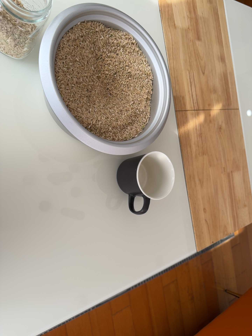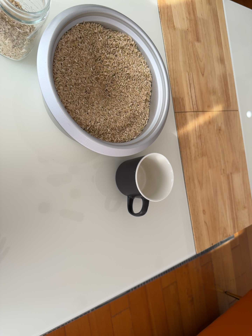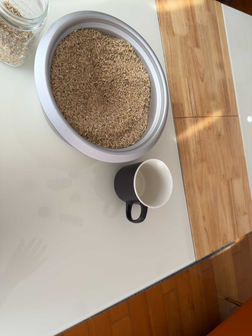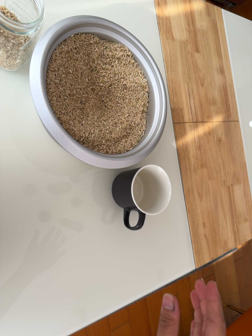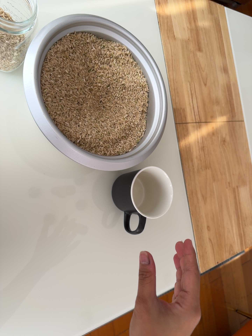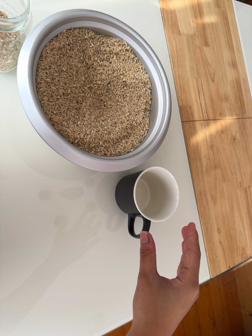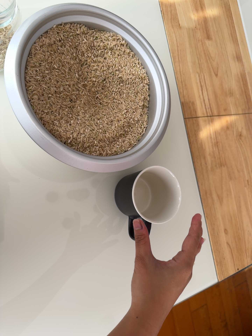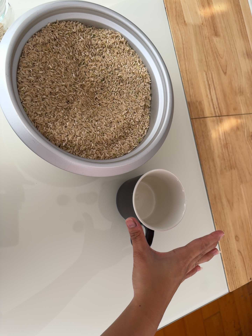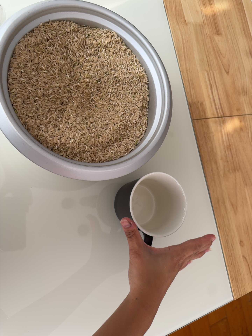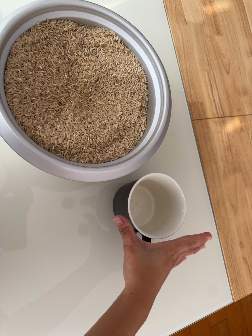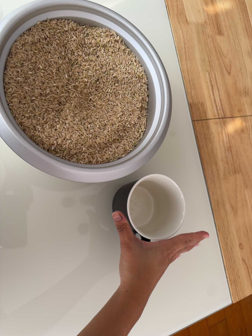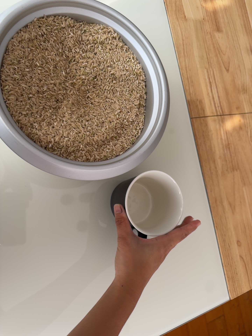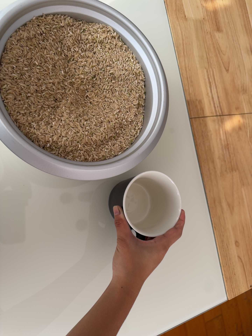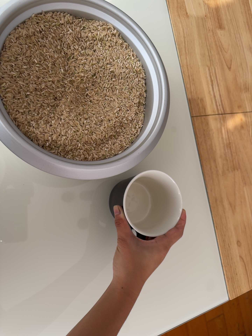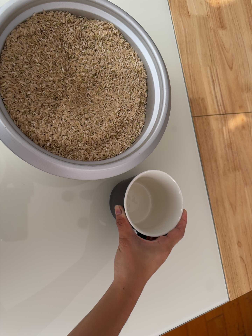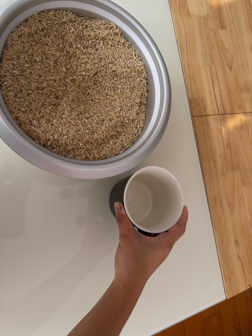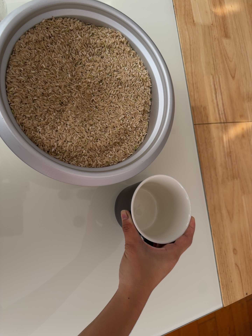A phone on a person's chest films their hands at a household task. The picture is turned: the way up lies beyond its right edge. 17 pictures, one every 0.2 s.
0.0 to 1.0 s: The camera shifts only a little, or ends up much as it began.
1.0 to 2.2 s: The camera travels forward and to its right, about 8 cm, so what stands in front looms larger.
2.2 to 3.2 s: The camera shifts only a little, or ends up much as it began.
The film runs backward here.
